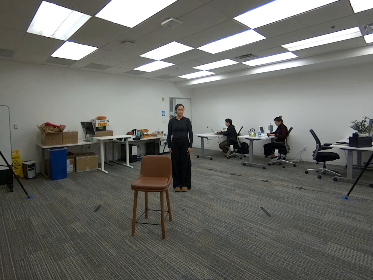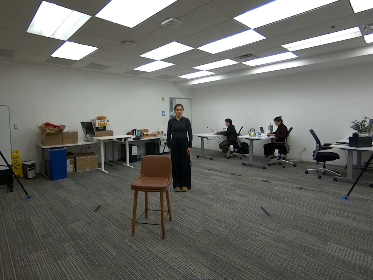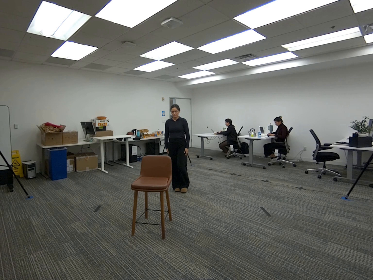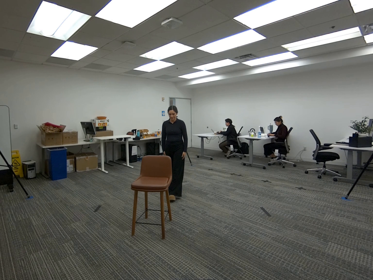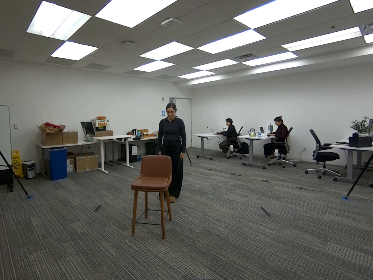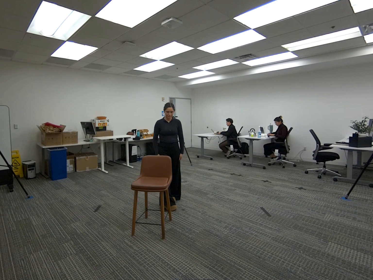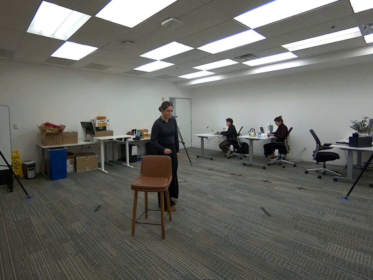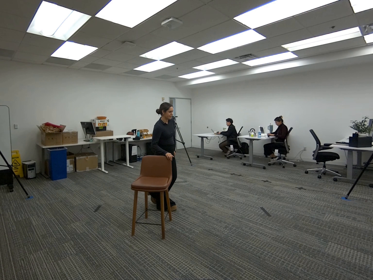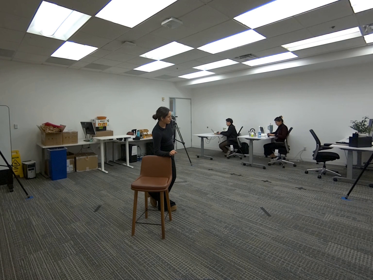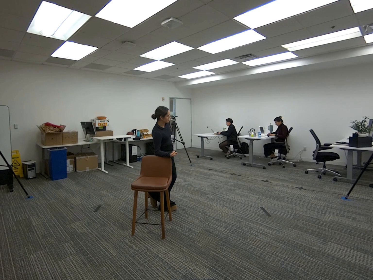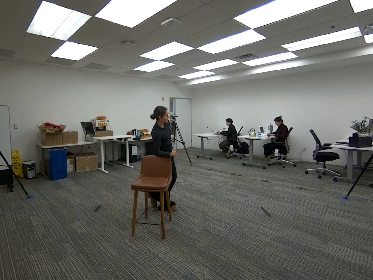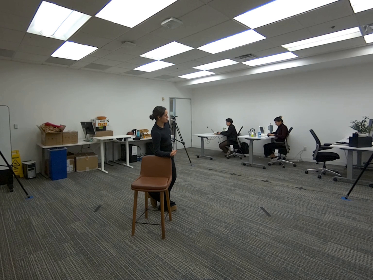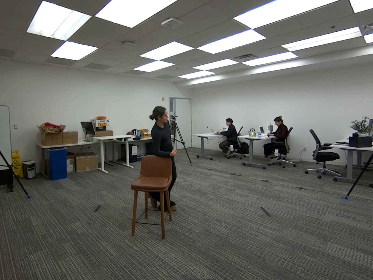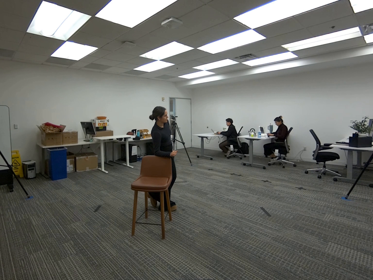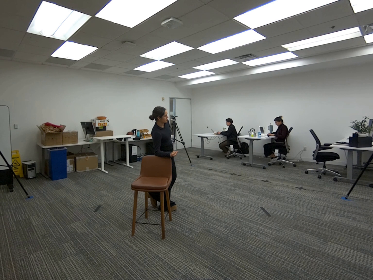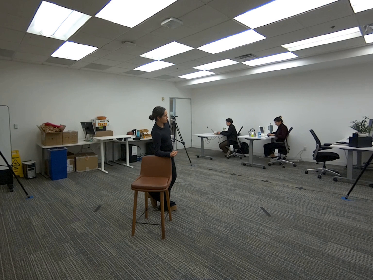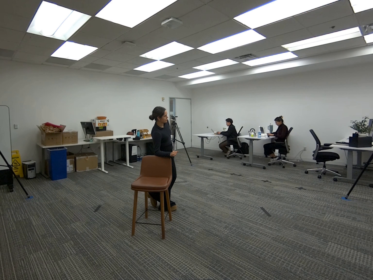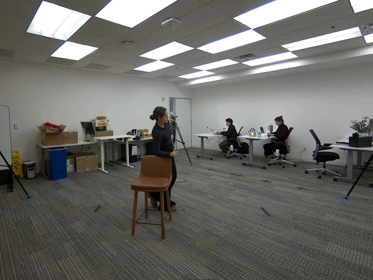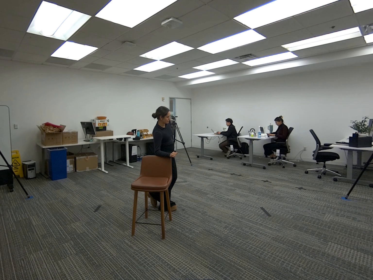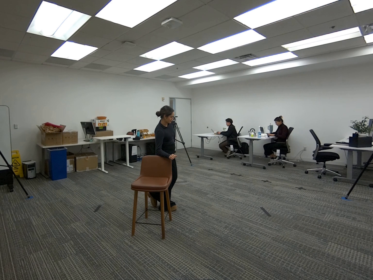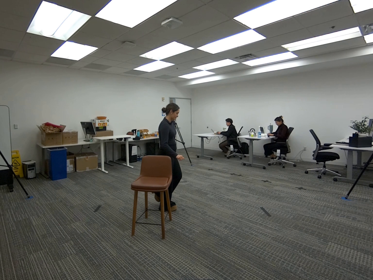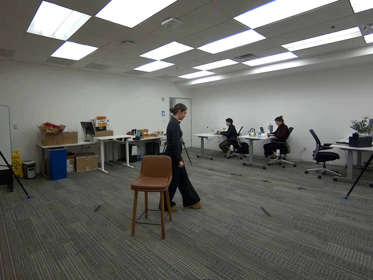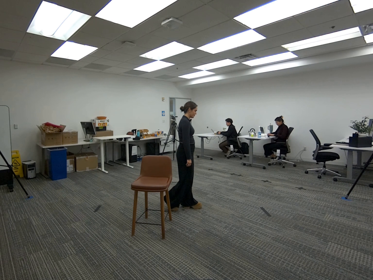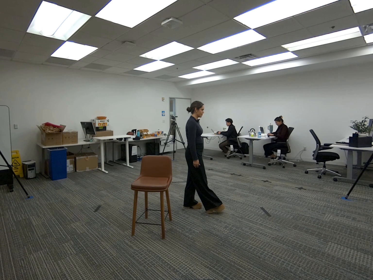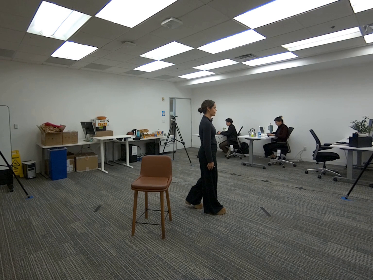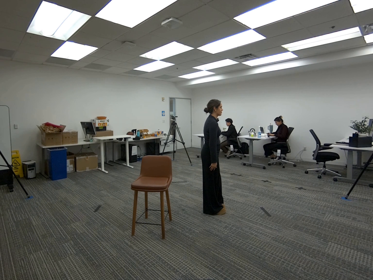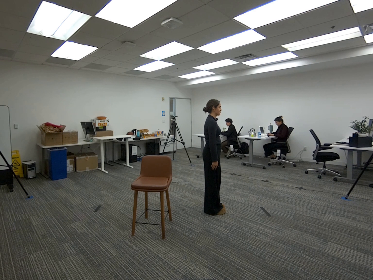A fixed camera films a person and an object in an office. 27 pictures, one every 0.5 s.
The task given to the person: Walk over to the tall bar stool and lean on the tall bar stool for a brief moment. Step away from the bar stool.
